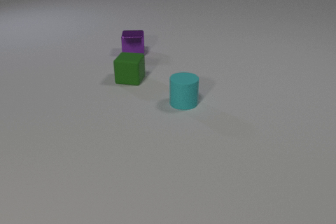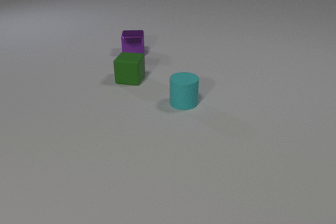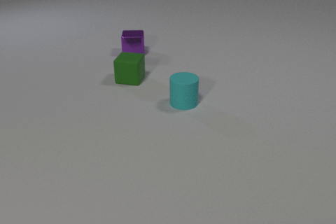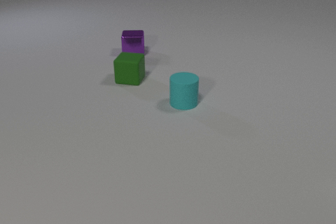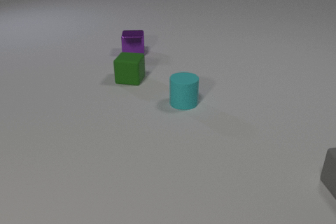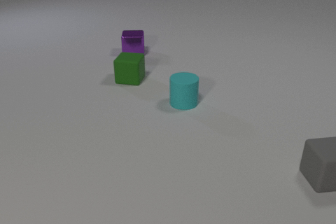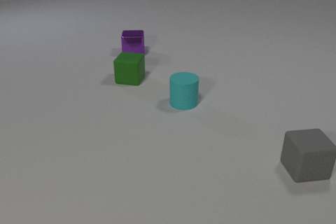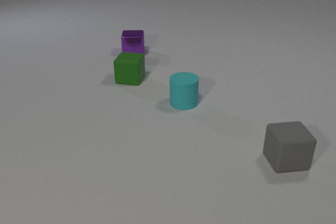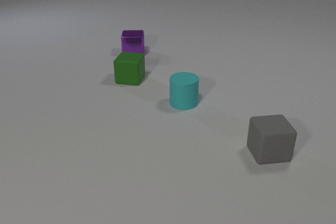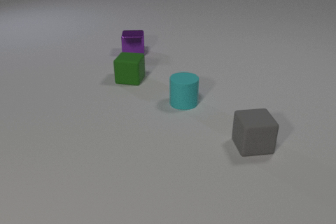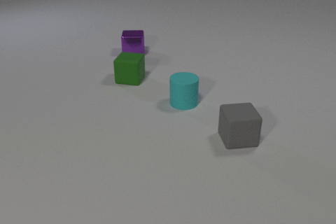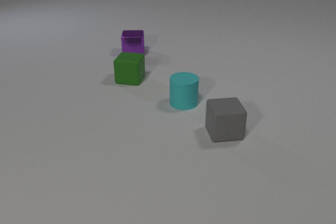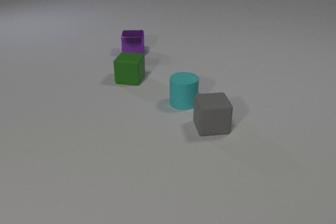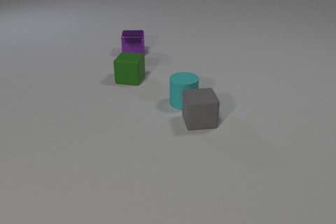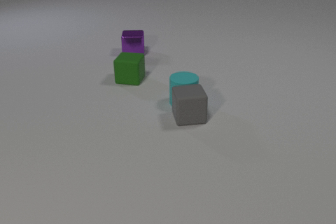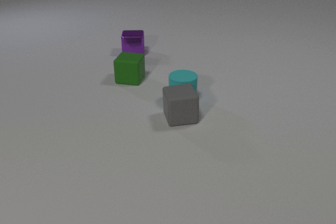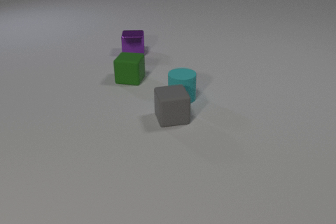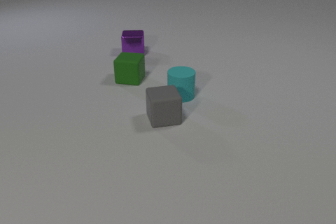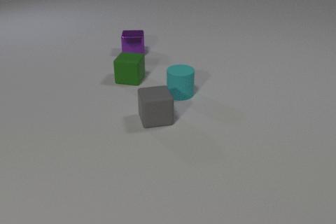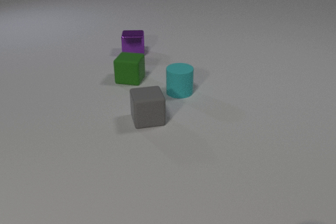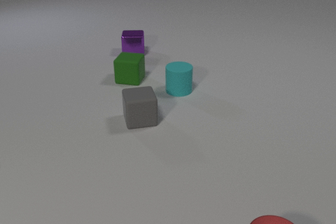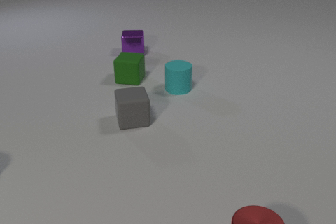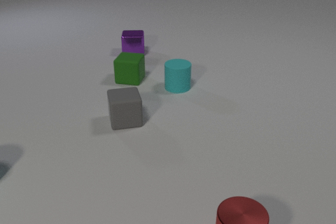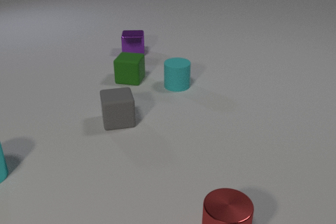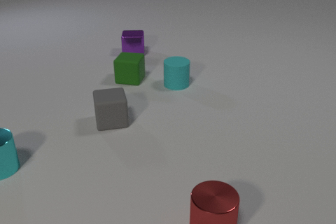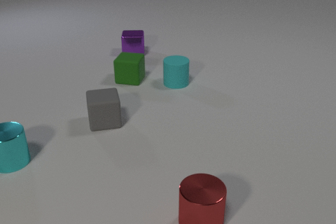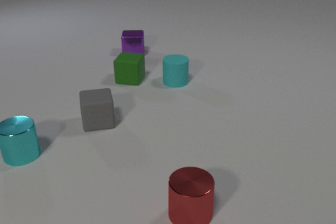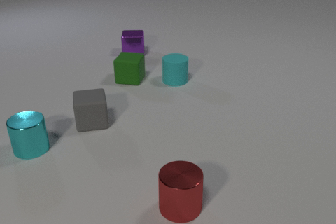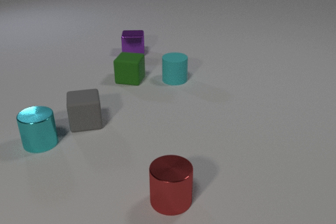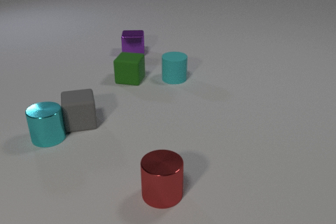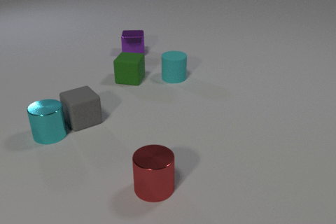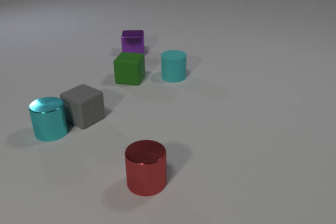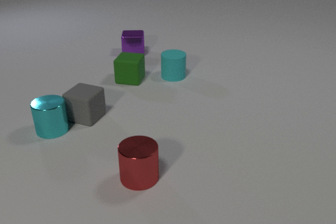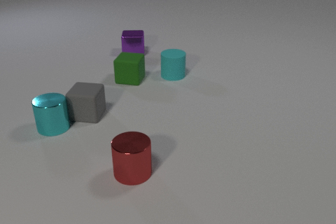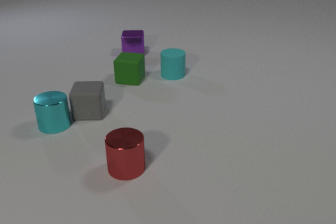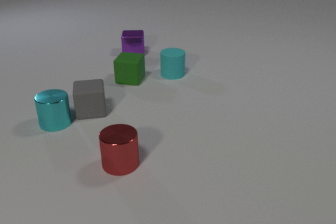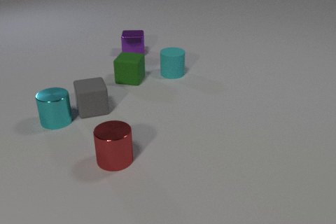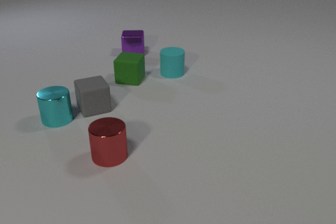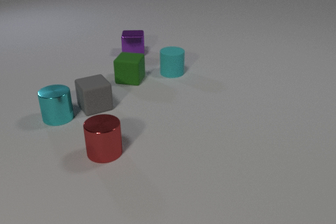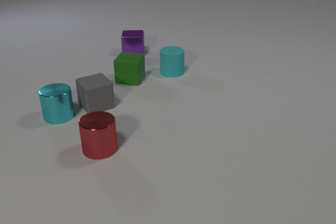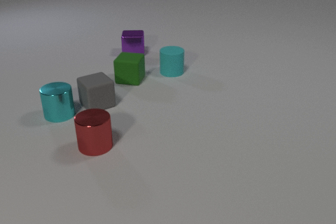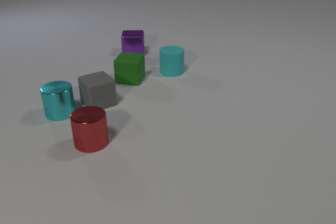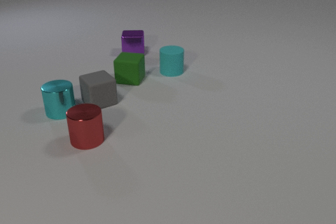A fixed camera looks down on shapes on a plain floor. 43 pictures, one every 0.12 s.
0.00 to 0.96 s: The gray rubber cube comes in at the right edge, slides to the left.
0.96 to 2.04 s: The gray rubber cube slides to the left and away from the camera. The cyan rubber cylinder slides away from the camera. The gray rubber cube and the cyan rubber cylinder collide.
2.04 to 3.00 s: The gray rubber cube slides to the left. The cyan rubber cylinder slides away from the camera. The cyan metal cylinder comes in at the left edge, slides to the right and away from the camera. The red metal cylinder comes in at the bottom edge, slides to the left and away from the camera.
3.00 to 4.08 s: The gray rubber cube slides away from the camera and to the left, spins counterclockwise seen from above by about 75 degrees, its near face sliding to the right. The cyan rubber cylinder slides away from the camera. The cyan metal cylinder slides away from the camera and to the right. The red metal cylinder slides away from the camera and to the left. The gray rubber cube and the cyan metal cylinder collide.
4.08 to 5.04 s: The gray rubber cube slides away from the camera and to the right, spins counterclockwise seen from above by about 30 degrees, its near face sliding to the right. The cyan rubber cylinder slides away from the camera. The cyan metal cylinder slides away from the camera. The red metal cylinder slides away from the camera and to the left.
What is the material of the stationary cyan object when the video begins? rubber.
How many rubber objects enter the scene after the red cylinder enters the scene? 0.
What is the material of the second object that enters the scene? metal.
